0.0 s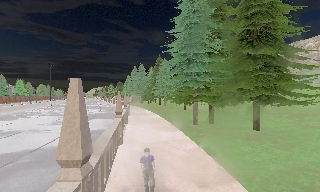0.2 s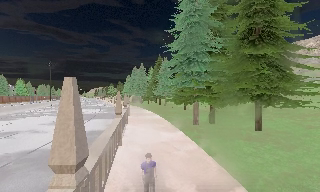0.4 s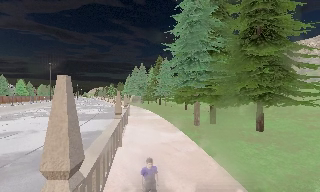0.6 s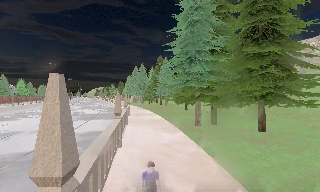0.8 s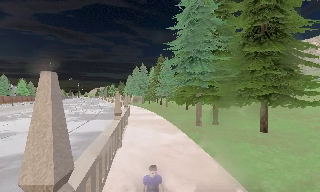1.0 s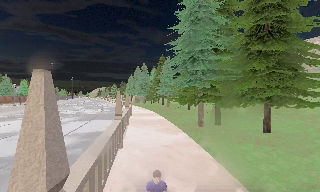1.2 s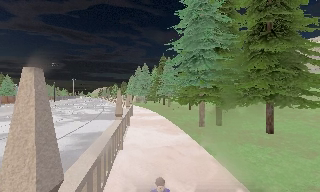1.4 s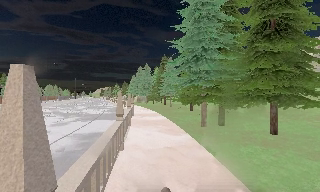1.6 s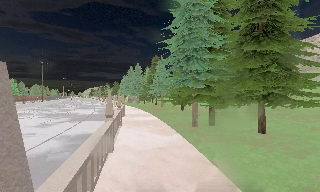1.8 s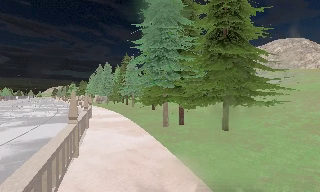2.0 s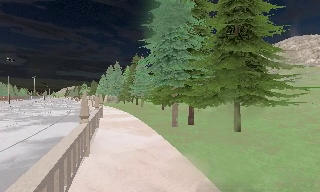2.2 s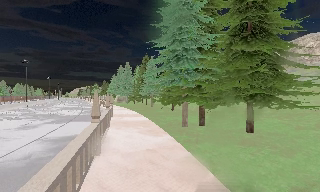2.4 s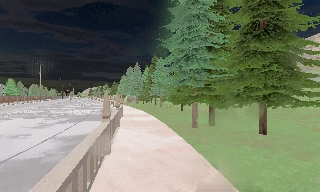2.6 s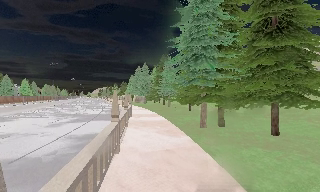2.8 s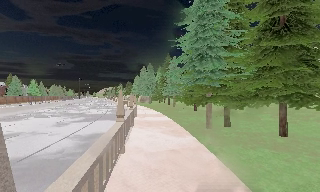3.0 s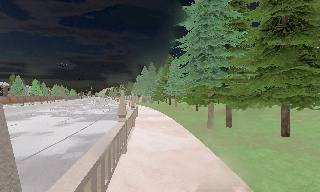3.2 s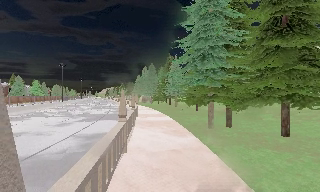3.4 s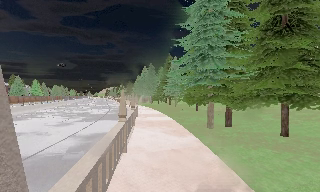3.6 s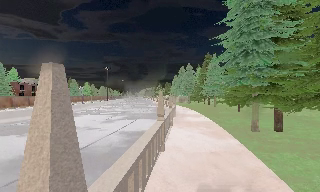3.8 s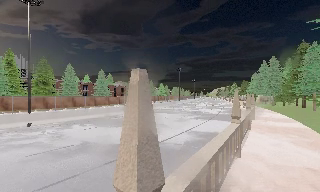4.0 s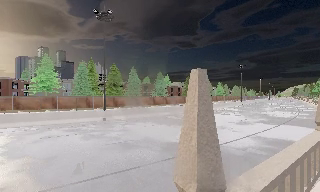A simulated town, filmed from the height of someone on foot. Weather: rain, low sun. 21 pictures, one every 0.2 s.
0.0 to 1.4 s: The camera travels forward, about 1 m, so what stands in front looms larger.
1.4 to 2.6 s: The camera shifts only a little, or ends up much as it began.
2.6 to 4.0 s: The camera pans to its left, which is counterclockwise from overhead, by about 60 degrees.
The film runs forward here.
